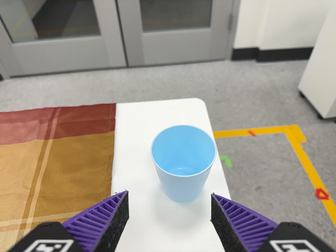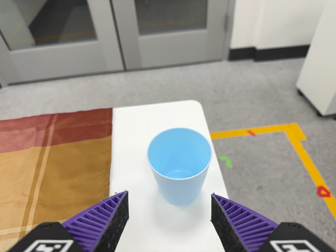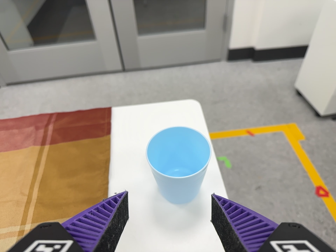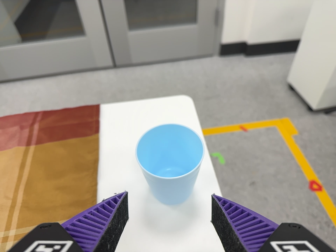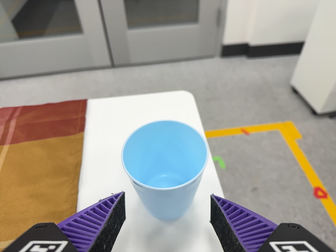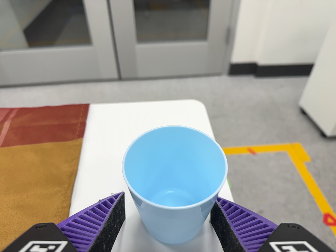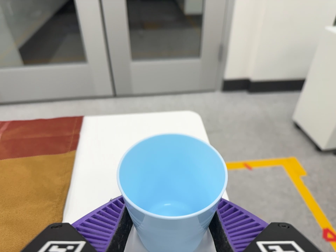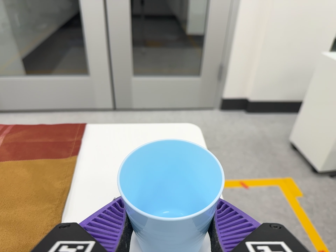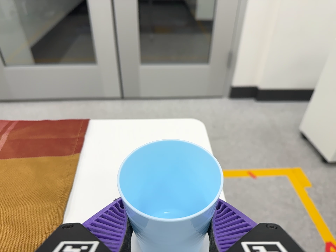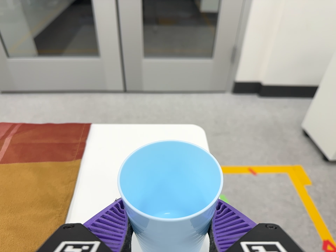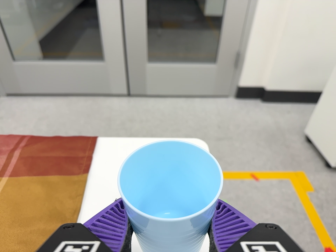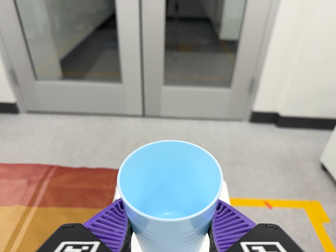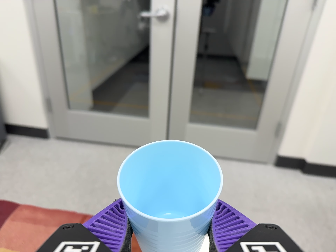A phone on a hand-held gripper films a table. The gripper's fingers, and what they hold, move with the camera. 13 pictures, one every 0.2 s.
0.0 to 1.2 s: The camera travels forward, about 12 cm, so what stands in front looms larger. Its aim tips toward the top of its view by about 10 degrees, and the scene shifts downward.
1.2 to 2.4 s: The scene slides to the right, as the camera pans about 10 degrees to its left. It travels toward the top of its view and backward, about 14 cm, so close, fixed things drift downward. Its aim tips toward the top of its view by about 10 degrees, and the scene shifts downward. It rolls about its line of sight by about 10 degrees, and the scene rotates clockwise.
The film runs backward here.
